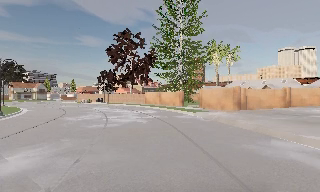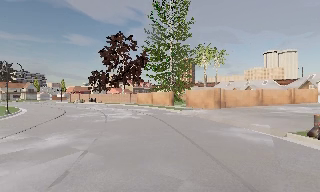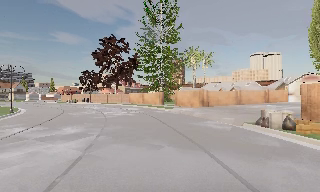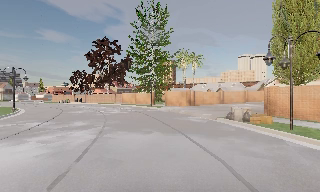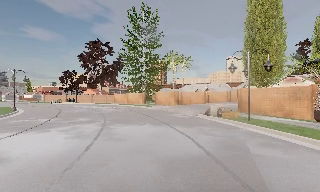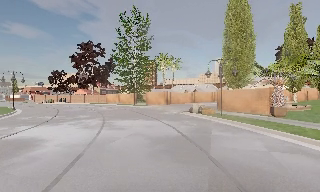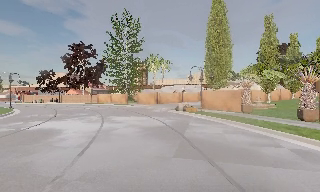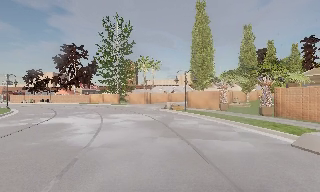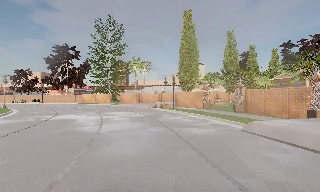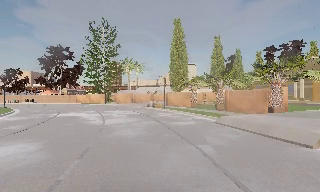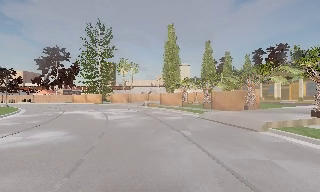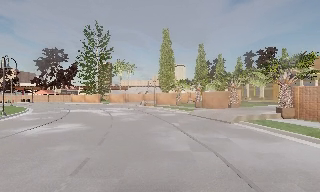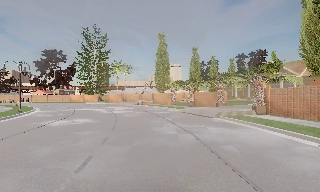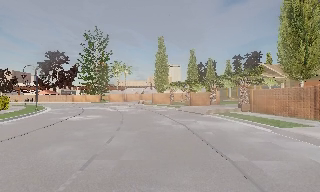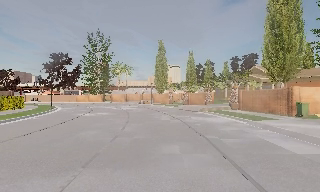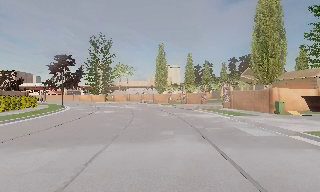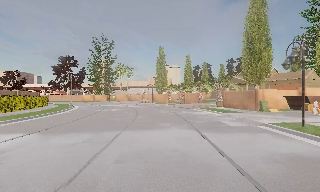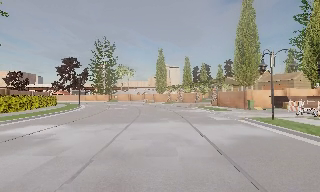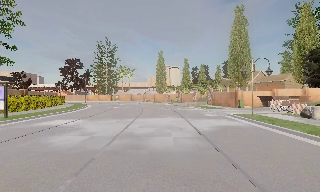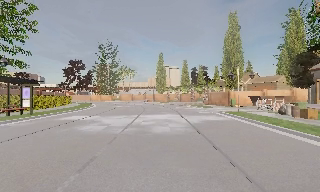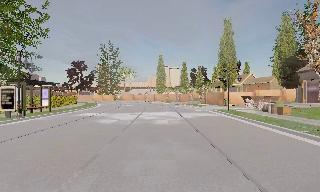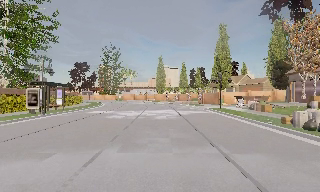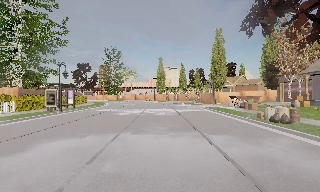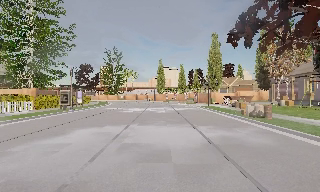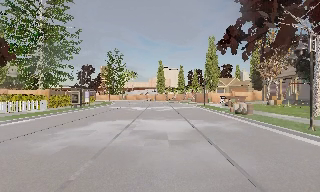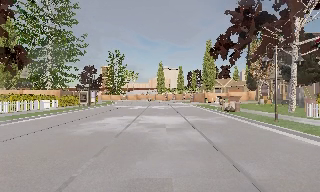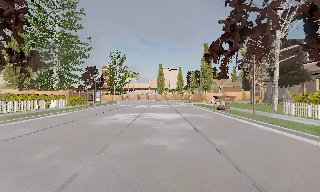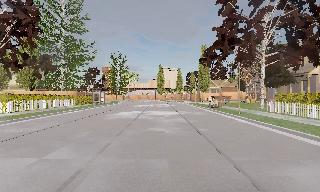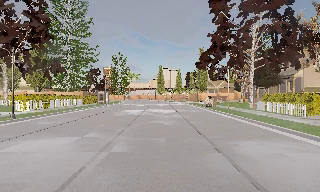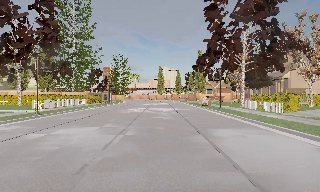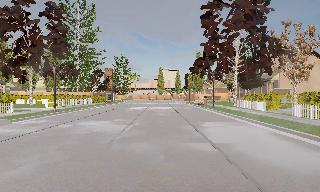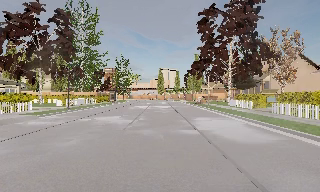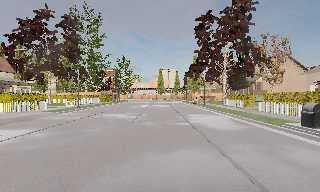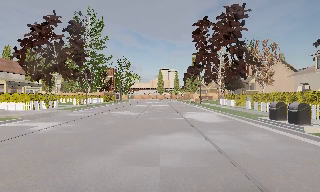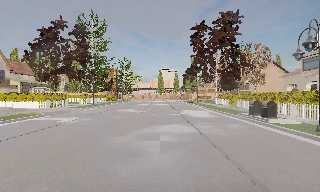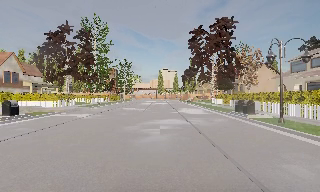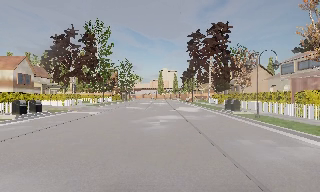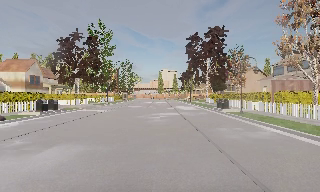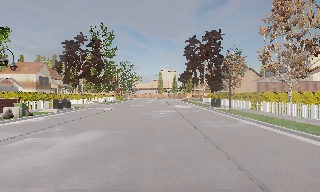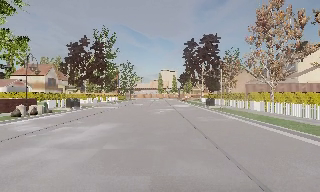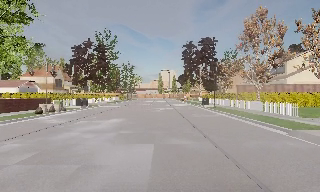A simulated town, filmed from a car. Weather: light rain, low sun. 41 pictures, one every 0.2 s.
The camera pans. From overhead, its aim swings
clockwise.
The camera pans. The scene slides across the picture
to the left.
0.0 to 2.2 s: The camera pans to its right, which is clockwise from overhead, by about 30 degrees. It travels backward, about 25 m.
2.2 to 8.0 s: The camera travels backward, about 60 m, so what stands in front gets smaller.
The film runs backward here.
